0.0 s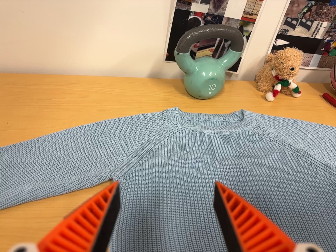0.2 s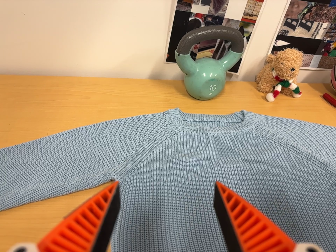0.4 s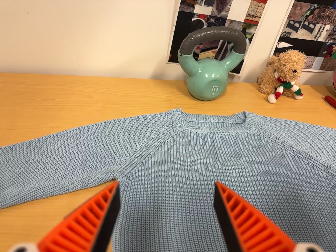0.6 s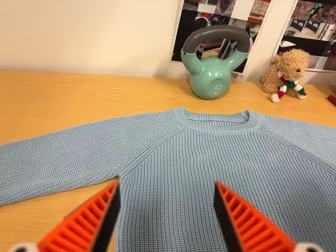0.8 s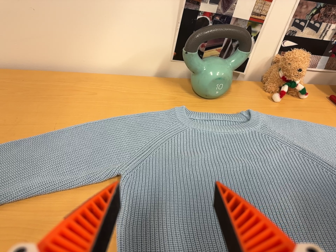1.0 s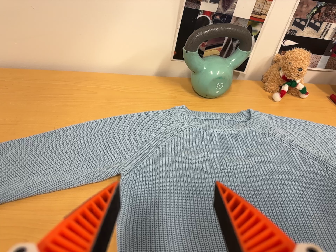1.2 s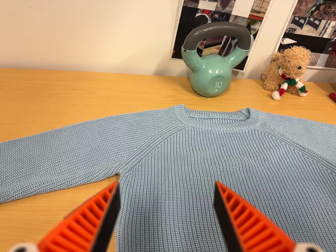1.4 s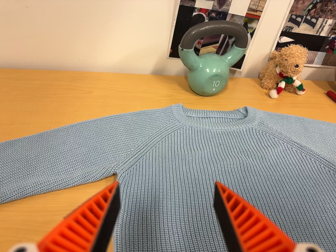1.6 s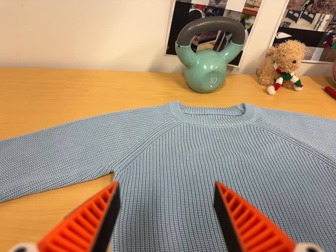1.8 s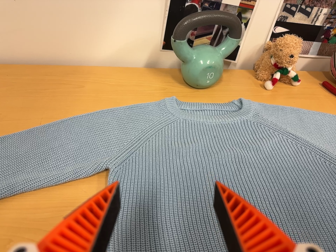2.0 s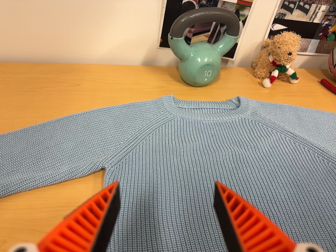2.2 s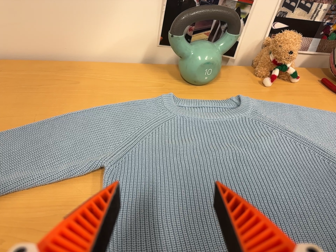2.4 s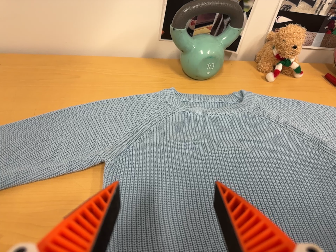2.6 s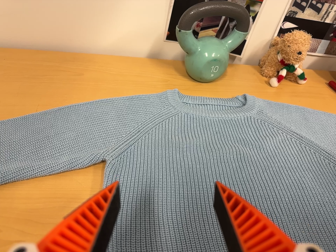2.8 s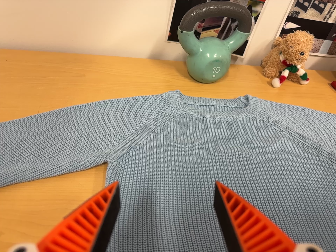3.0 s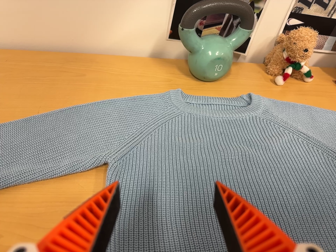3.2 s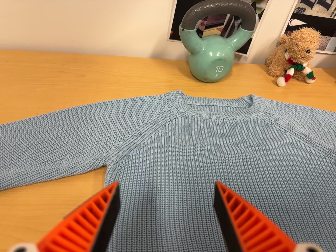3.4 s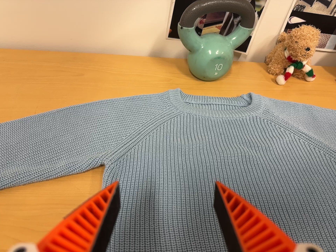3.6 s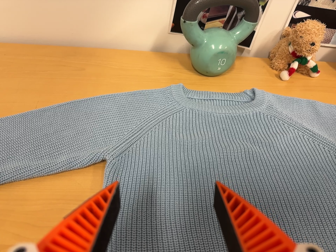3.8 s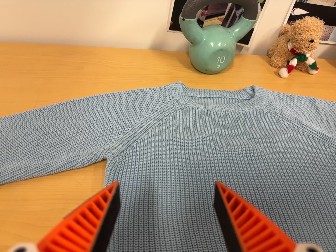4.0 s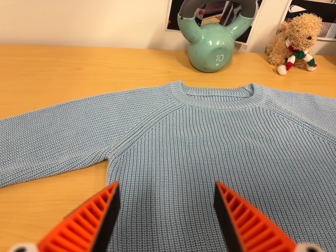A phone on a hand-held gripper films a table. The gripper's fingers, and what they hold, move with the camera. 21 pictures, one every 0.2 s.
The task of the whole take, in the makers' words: right arm across.
0.0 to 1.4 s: The camera keeps its place and its aim.
1.4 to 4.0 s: The camera travels forward, about 5 cm, so what stands in front looms larger.
The film runs forward here.
